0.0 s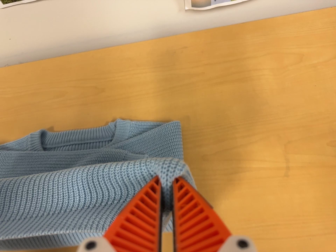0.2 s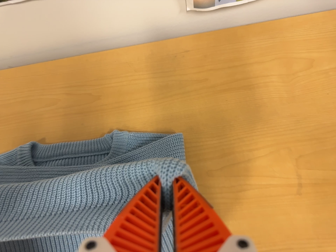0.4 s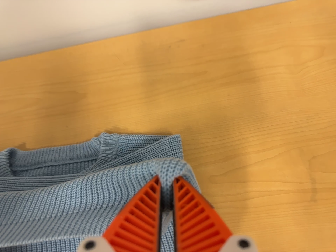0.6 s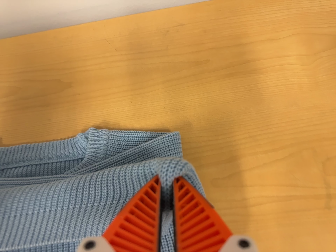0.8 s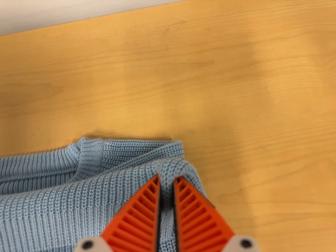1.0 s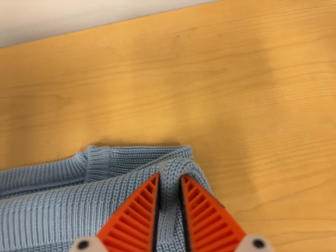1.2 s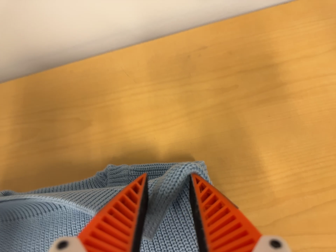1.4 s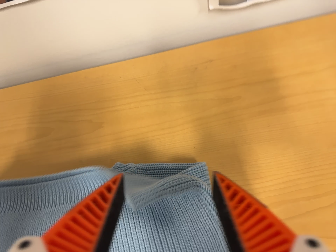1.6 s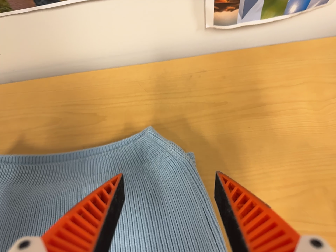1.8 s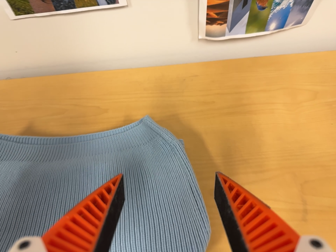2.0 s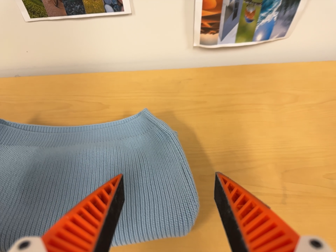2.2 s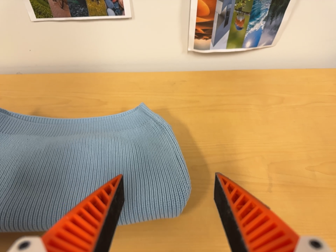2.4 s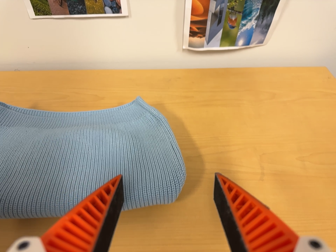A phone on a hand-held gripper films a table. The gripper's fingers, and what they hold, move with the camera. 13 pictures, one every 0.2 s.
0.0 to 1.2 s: The camera travels forward and toward the top of its view, about 18 cm, so what stands in front looms larger.
1.2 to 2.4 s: The camera travels backward and toward the bottom of its view, about 30 cm, so what stands in front gets smaller. Its aim tips toward the top of its view by about 20 degrees. It rolls about its line of sight by about 15 degrees, and the scene rotates clockwise.
The film runs forward here.
